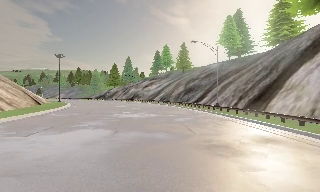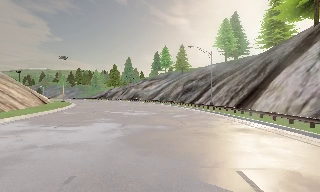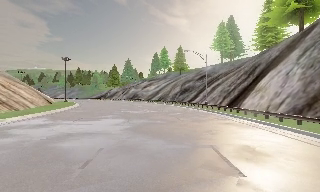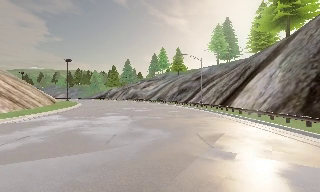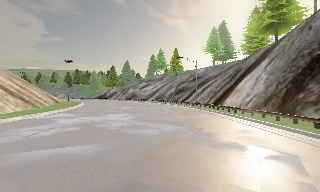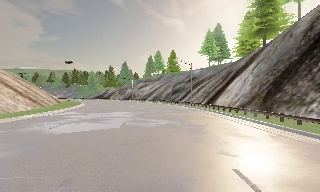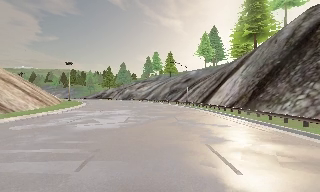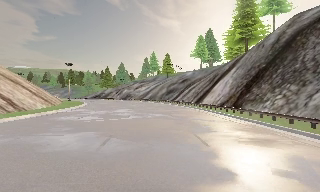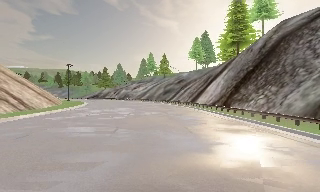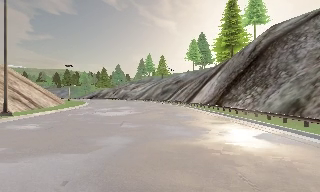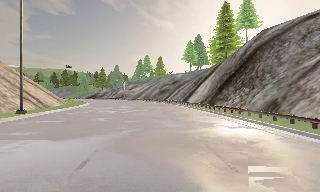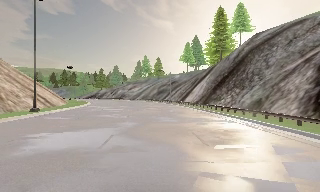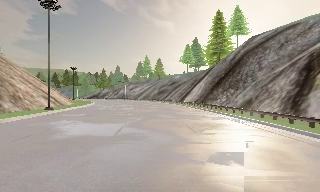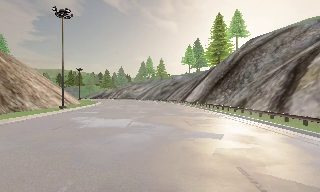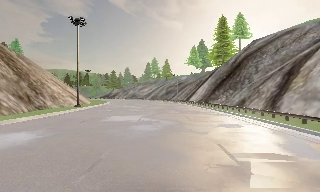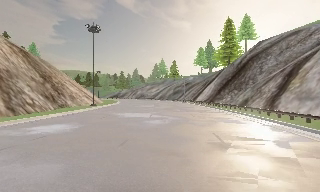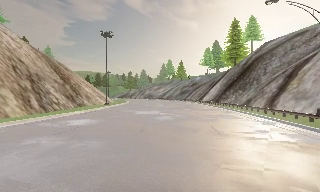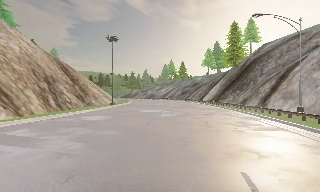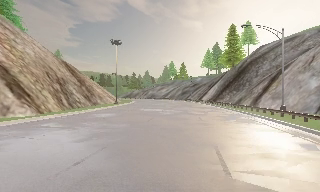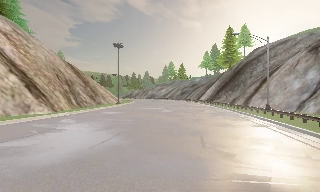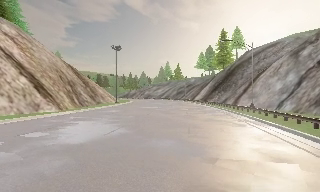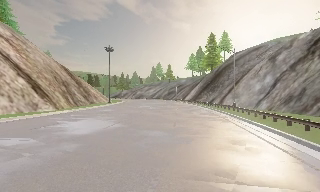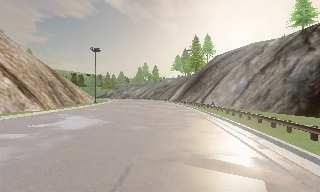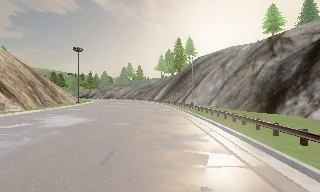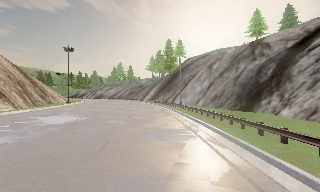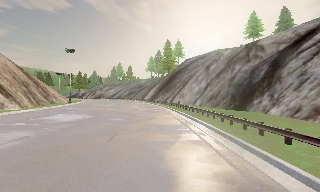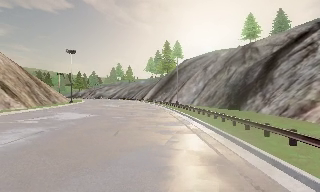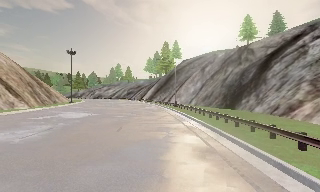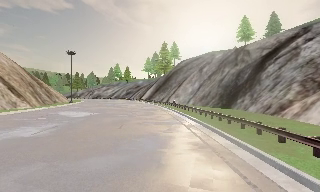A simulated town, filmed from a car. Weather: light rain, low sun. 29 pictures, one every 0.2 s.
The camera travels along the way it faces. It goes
backward.
0.0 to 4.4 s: The camera travels backward, about 40 m, so what stands in front gets smaller.
4.4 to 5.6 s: The camera pans to its right, which is clockwise from overhead, by about 10 degrees. It travels backward, about 6 m, so what stands in front gets smaller. It loses speed.
The film runs backward here.
